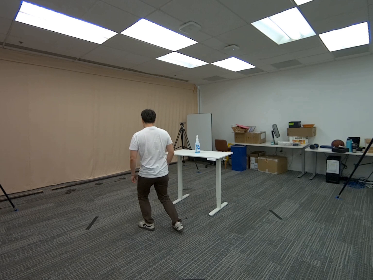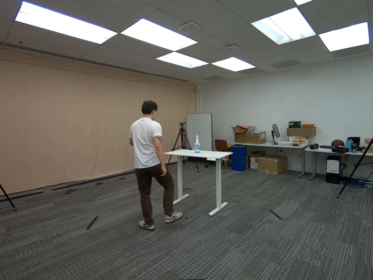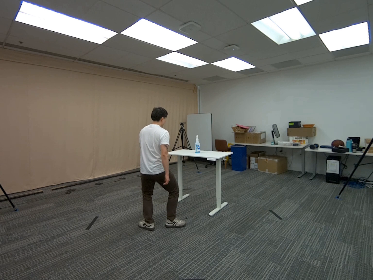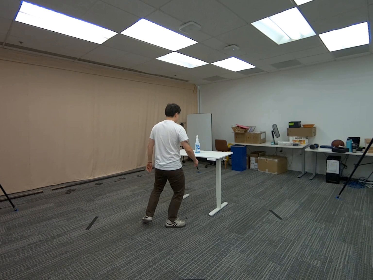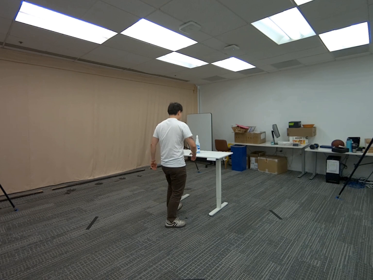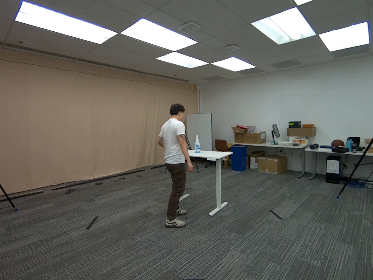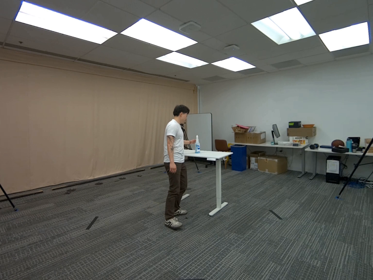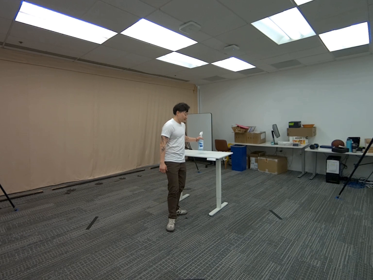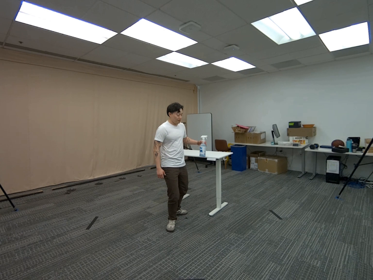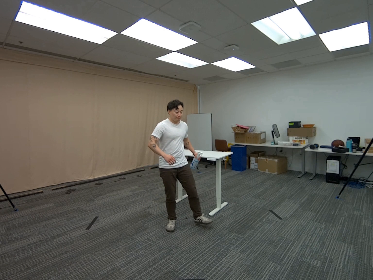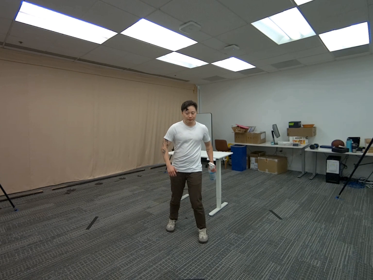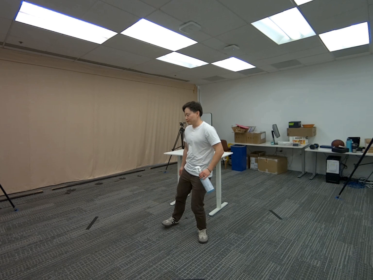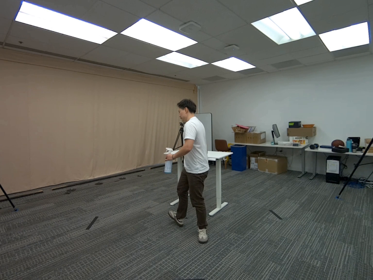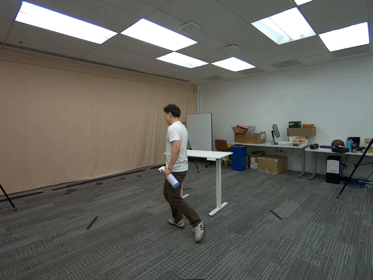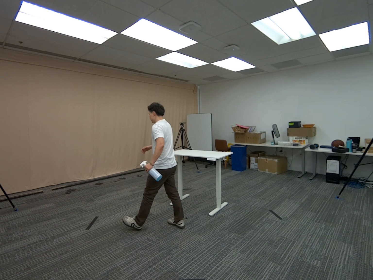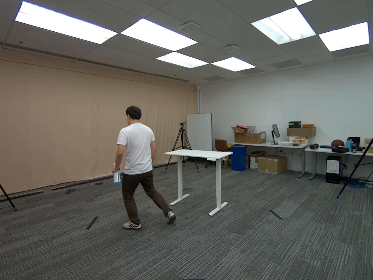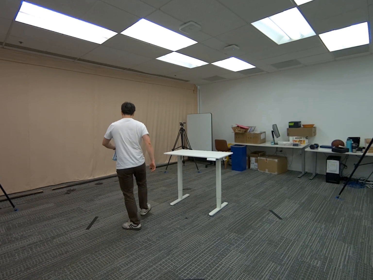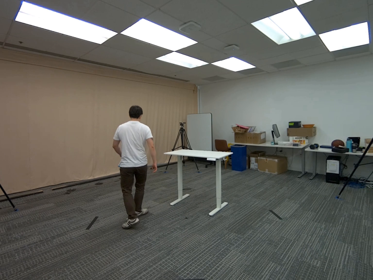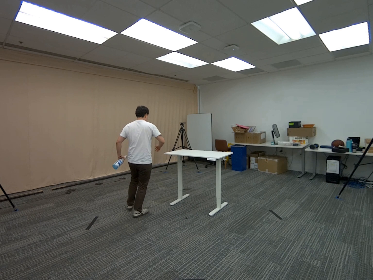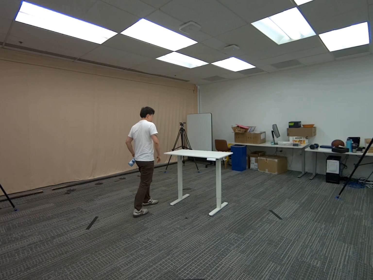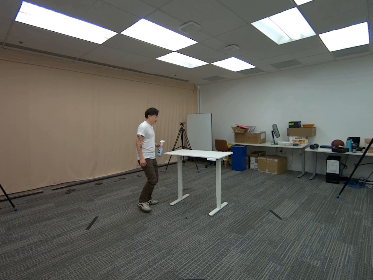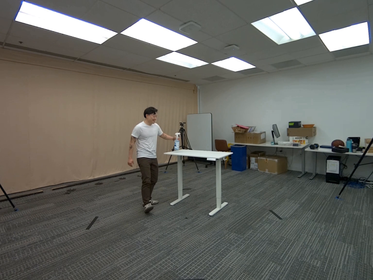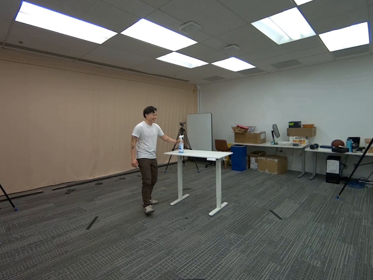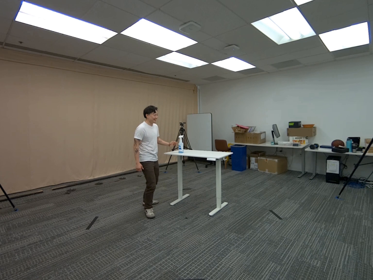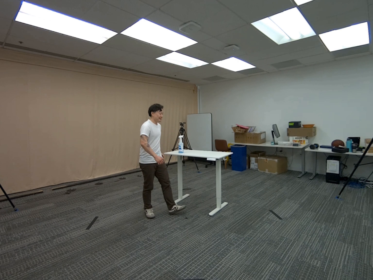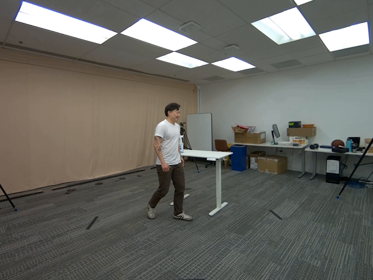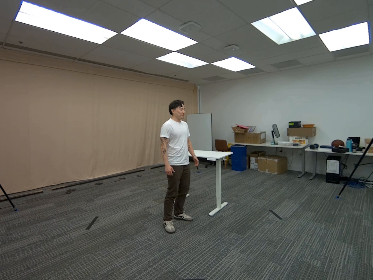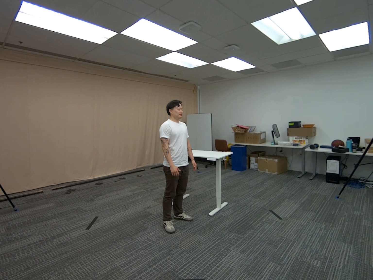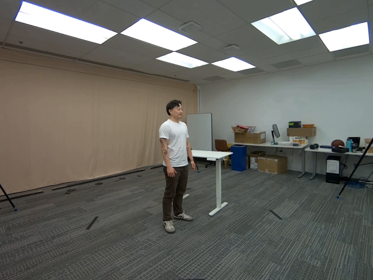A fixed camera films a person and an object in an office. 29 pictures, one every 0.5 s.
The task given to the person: Walk to the spray bottle on the white desk, pick up the spray bottle with your left hand and place it back on the white desk.
